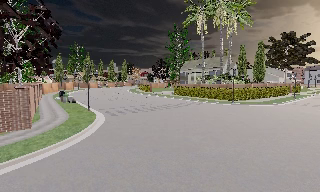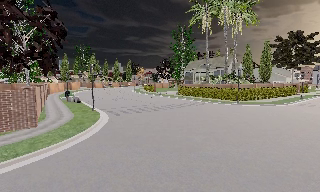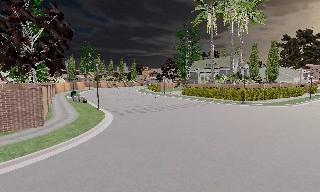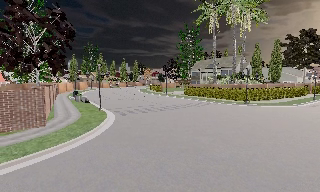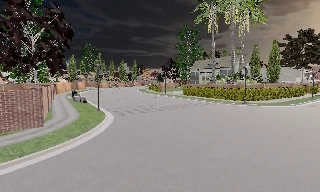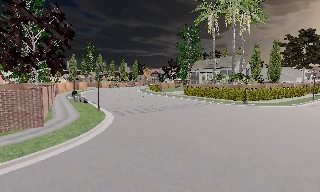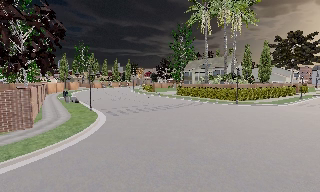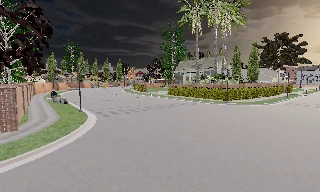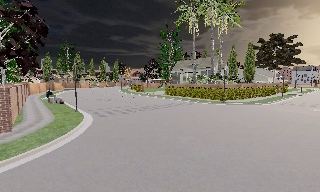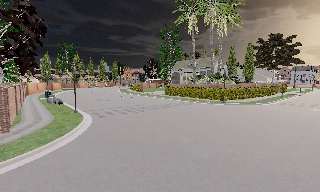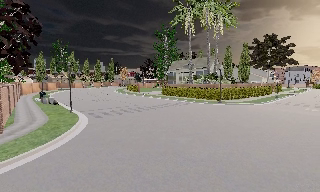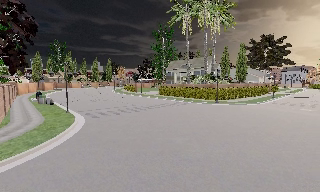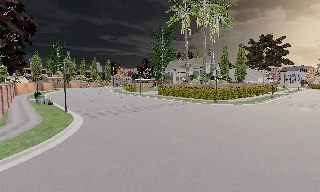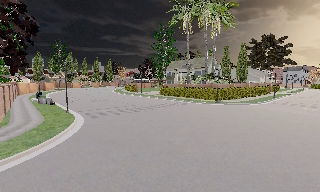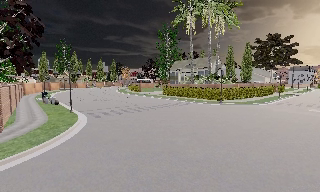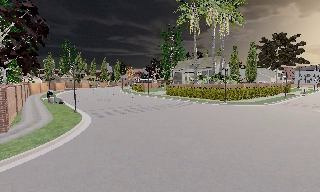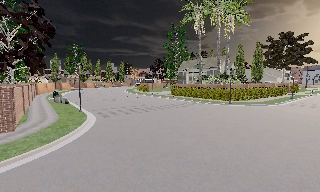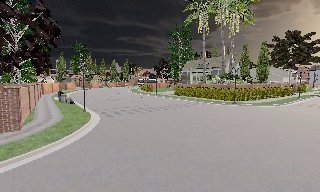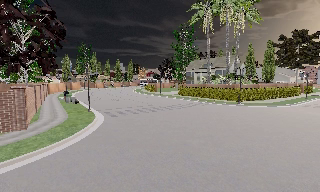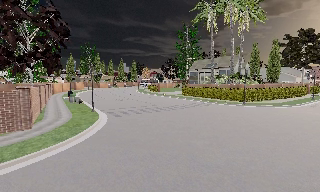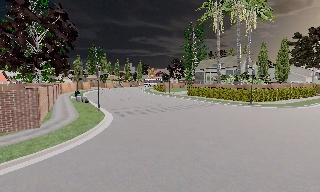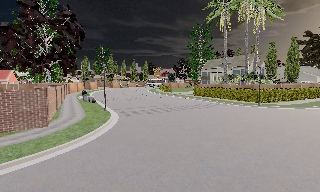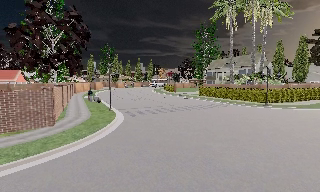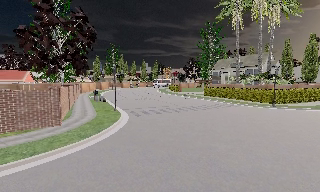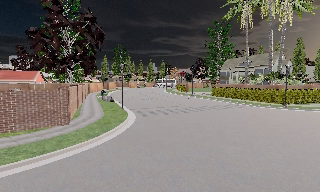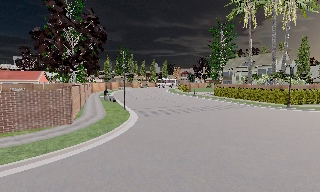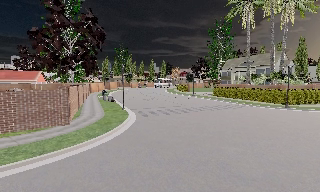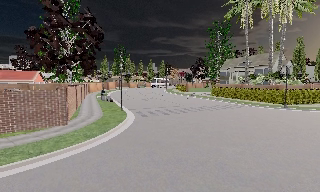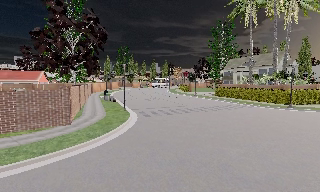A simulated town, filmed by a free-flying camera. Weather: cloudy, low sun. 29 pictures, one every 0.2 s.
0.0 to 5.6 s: The scene slides to the right, as the camera pans about 15 degrees to its left. It travels forward and to its right, about 1 m, so what stands in front looms larger.
The film runs forward here.
